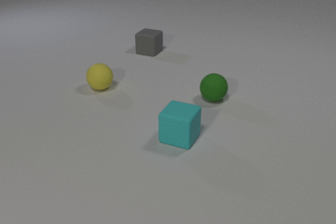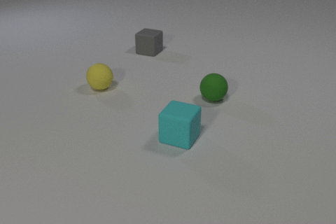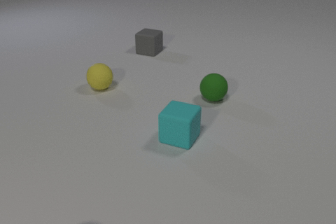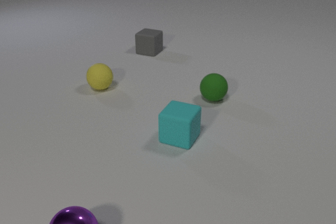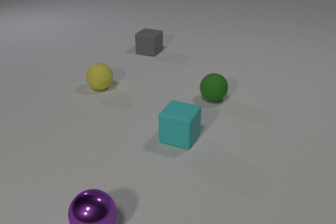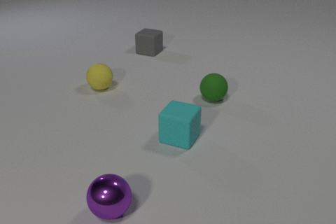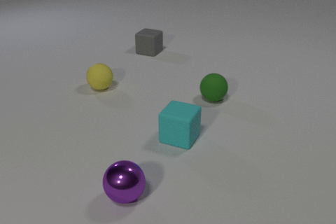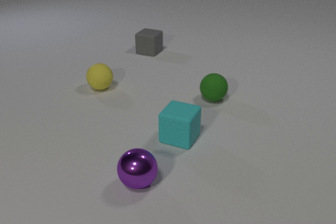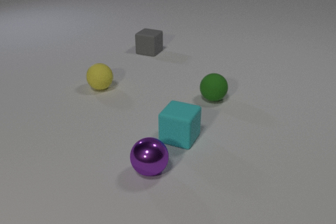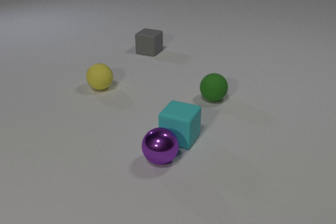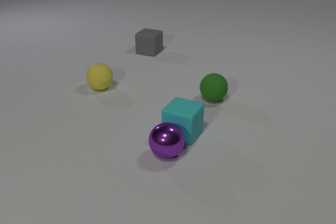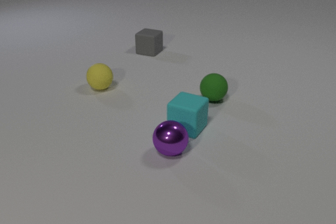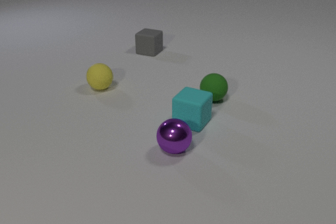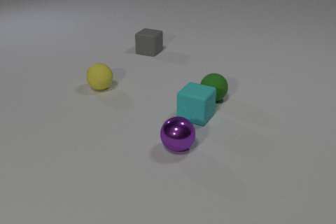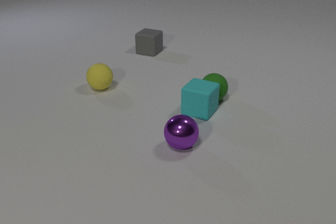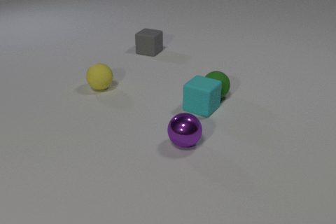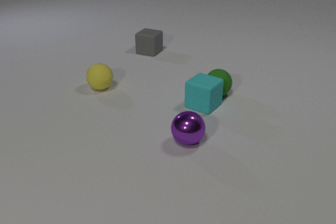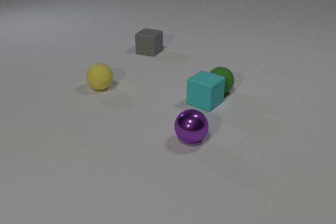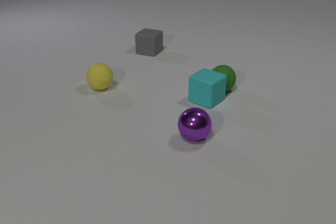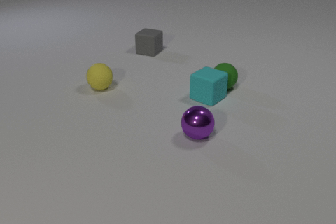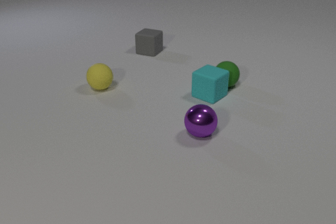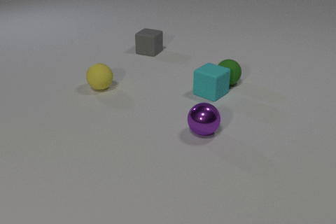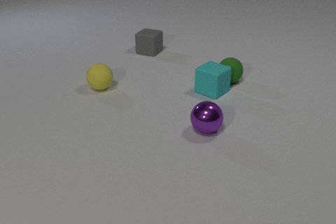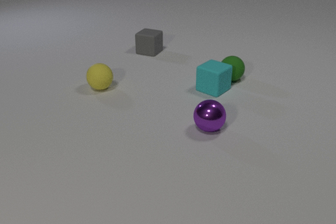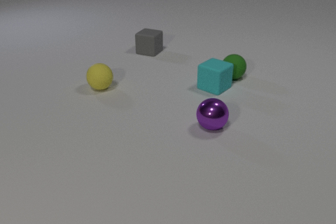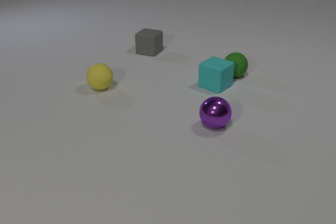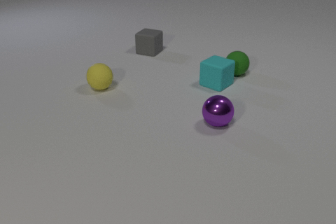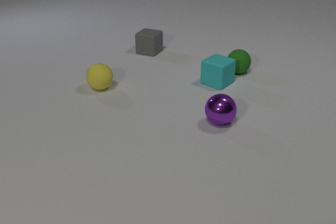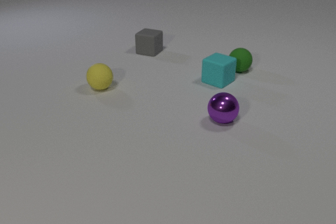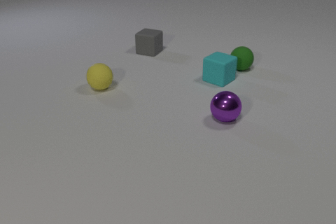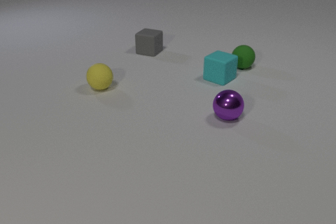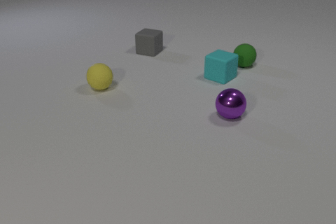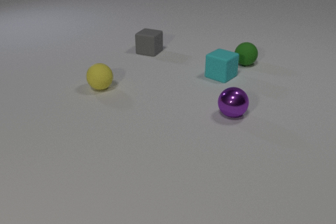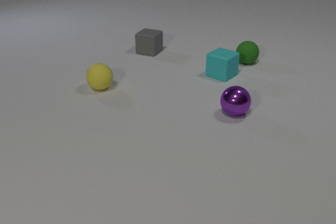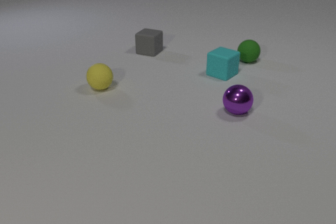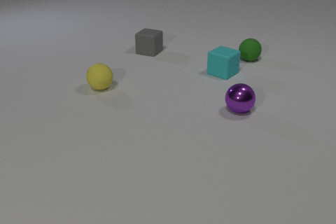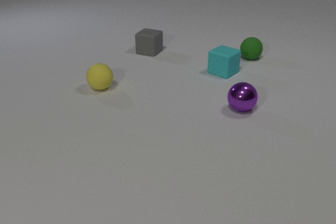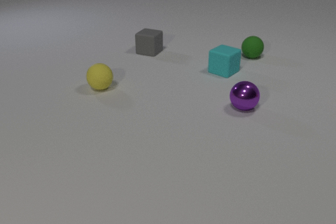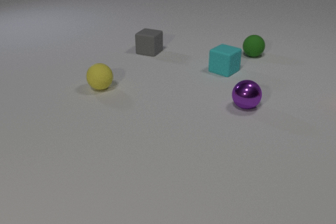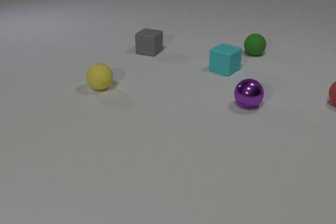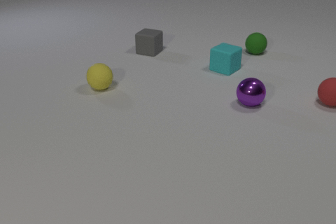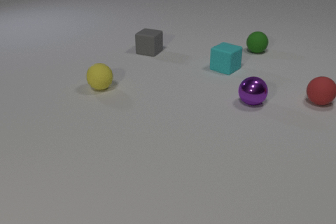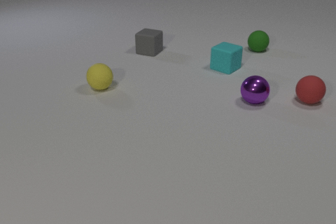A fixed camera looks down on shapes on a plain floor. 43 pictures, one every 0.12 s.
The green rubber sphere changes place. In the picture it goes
away from the camera.
The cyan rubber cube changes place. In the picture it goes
away from the camera.
0.00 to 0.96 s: The purple metal sphere comes in at the bottom edge, rolls away from the camera and to the right.
0.96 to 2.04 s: The purple metal sphere rolls away from the camera and to the right. The cyan rubber cube slides away from the camera. The green rubber sphere rolls away from the camera. The purple metal sphere and the cyan rubber cube collide. The cyan rubber cube and the green rubber sphere collide.
2.04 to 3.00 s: The purple metal sphere rolls away from the camera and to the right. The cyan rubber cube slides away from the camera. The green rubber sphere rolls away from the camera.
3.00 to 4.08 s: The purple metal sphere rolls away from the camera and to the right. The cyan rubber cube slides away from the camera. The green rubber sphere rolls away from the camera.
4.08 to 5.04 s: The purple metal sphere rolls away from the camera and to the right. The cyan rubber cube slides away from the camera. The green rubber sphere rolls away from the camera. The red rubber sphere comes in at the right edge, rolls to the left.
What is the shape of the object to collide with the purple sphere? cube.
What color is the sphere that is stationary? yellow.
How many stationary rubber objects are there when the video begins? 4.
